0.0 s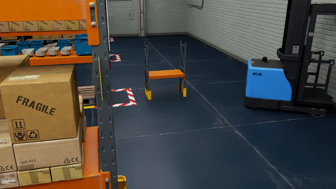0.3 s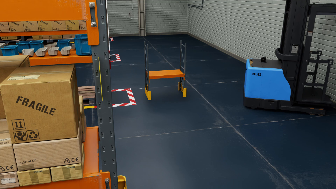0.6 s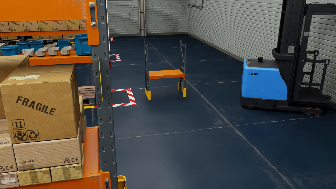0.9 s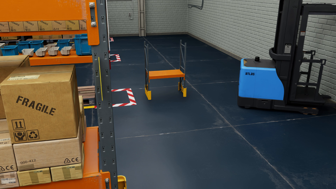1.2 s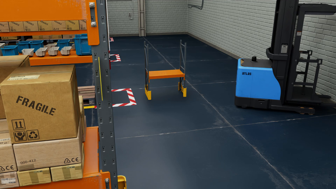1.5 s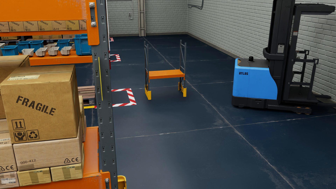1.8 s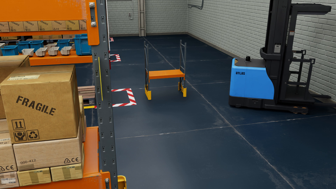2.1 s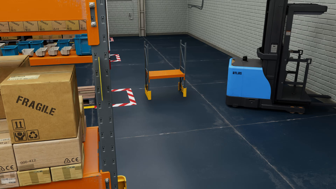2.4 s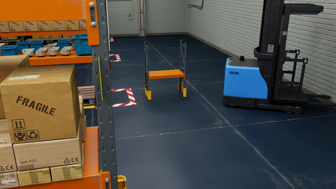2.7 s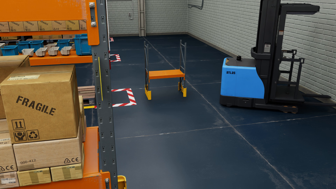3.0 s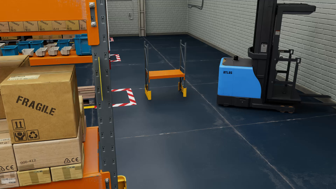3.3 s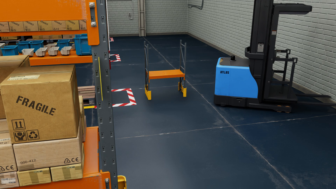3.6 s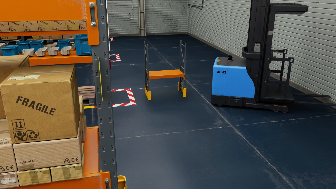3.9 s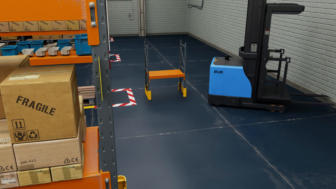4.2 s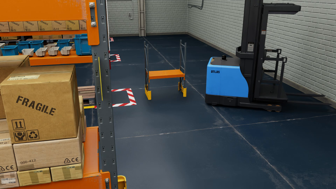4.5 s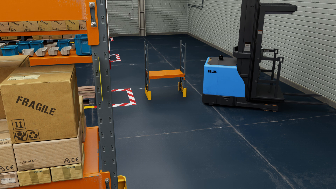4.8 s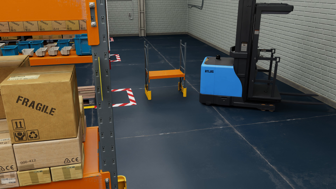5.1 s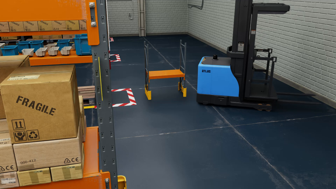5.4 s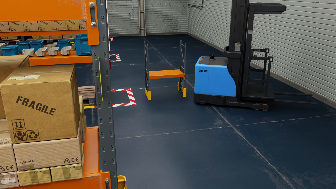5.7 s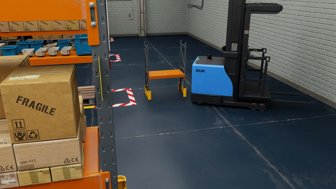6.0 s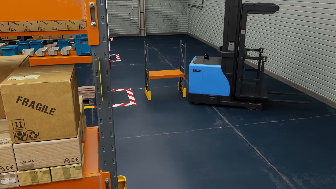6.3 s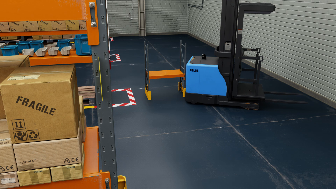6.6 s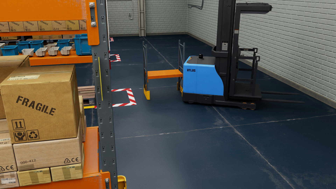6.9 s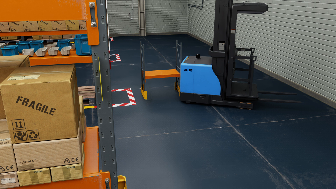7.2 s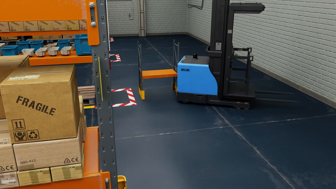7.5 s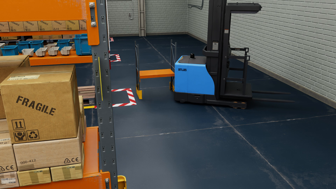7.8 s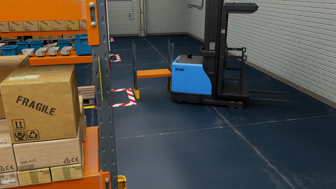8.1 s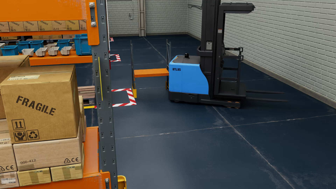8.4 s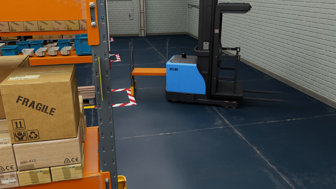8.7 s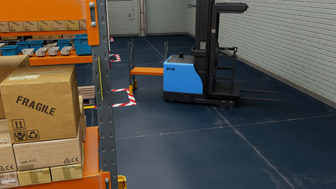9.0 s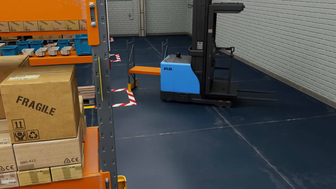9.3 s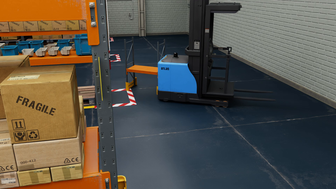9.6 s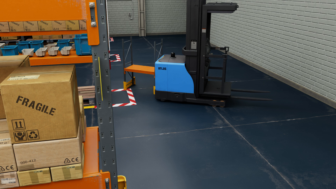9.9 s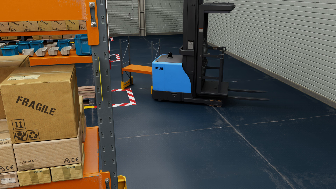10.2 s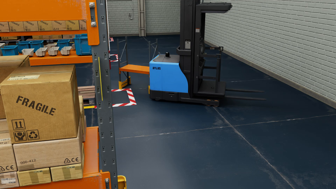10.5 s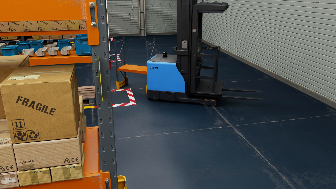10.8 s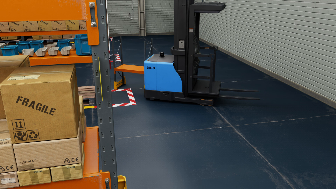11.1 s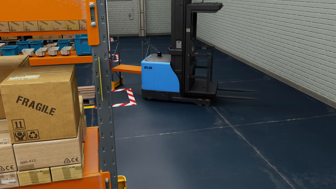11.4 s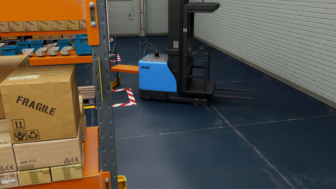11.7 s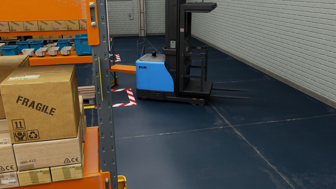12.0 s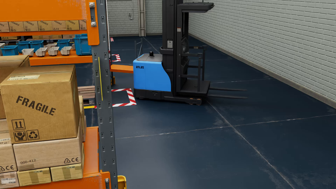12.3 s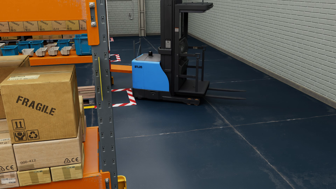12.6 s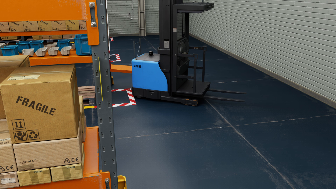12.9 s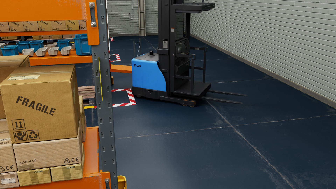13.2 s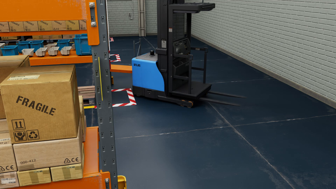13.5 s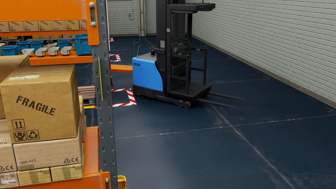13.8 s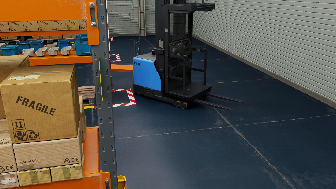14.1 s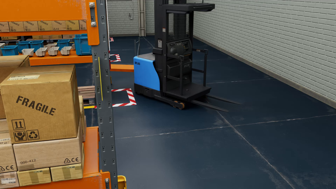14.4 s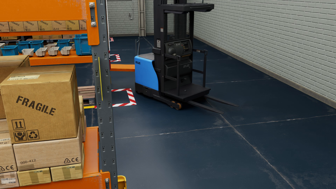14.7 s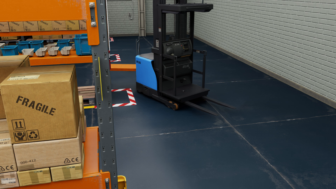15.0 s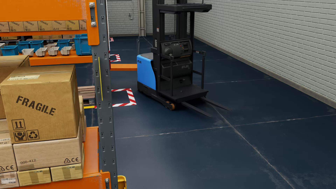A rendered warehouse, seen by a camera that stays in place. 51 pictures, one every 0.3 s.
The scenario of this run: A forklift runs into an object in its way.
